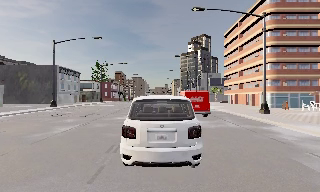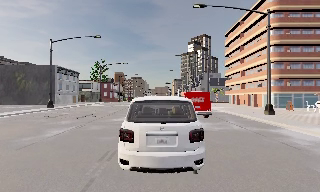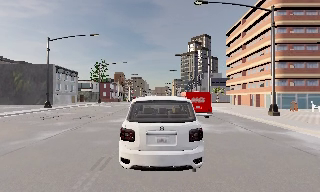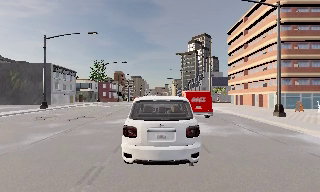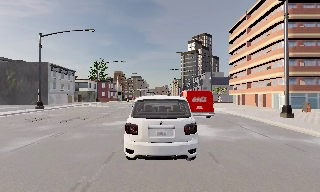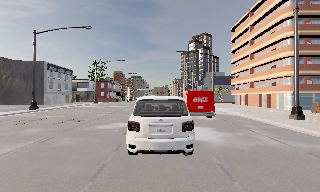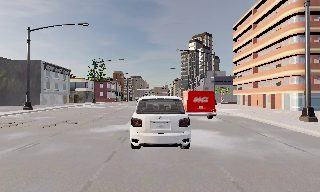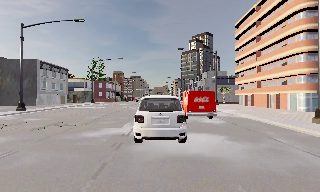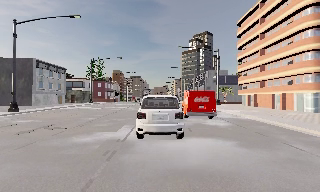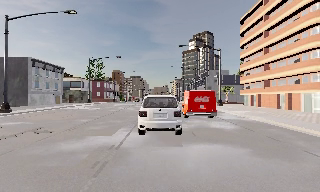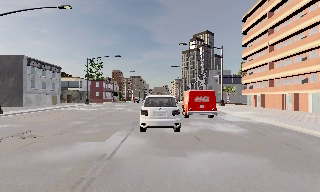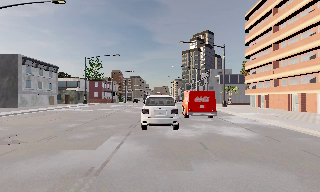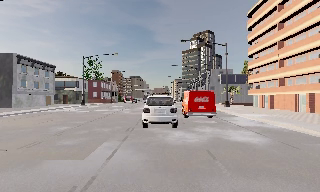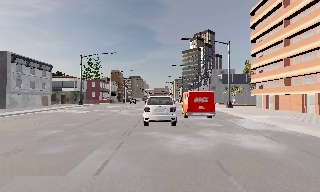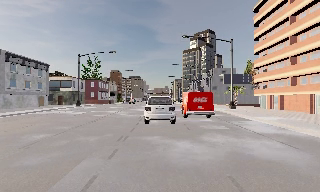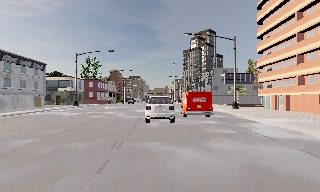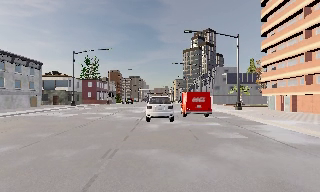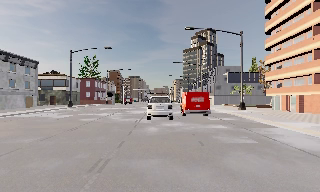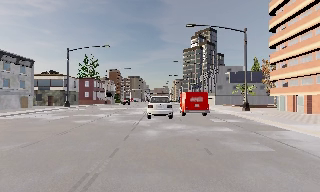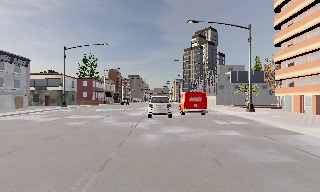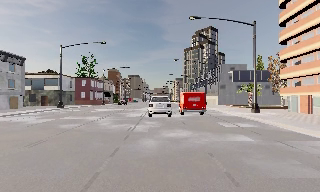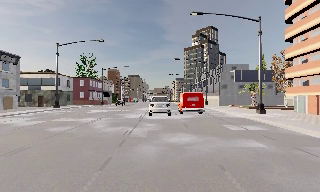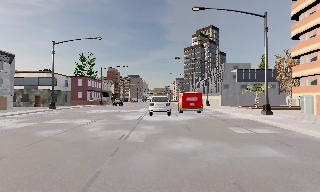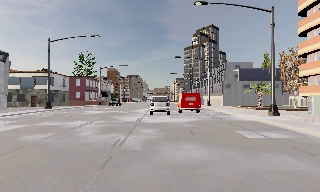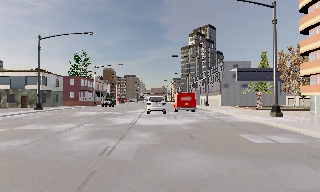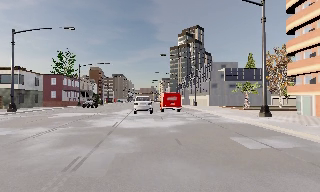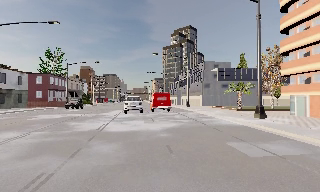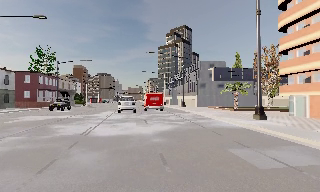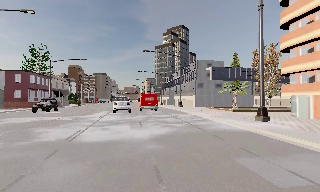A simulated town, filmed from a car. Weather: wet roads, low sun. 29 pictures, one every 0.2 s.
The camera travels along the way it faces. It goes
forward.
0.0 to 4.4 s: The camera travels forward, about 20 m, so what stands in front looms larger.
4.4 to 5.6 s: The camera swings to its right by about 10 degrees, and the scene slides to the left. It travels forward, about 6 m, so what stands in front looms larger.
The film runs forward here.
